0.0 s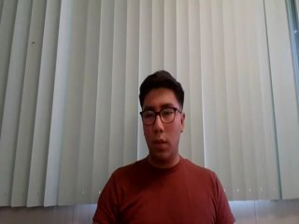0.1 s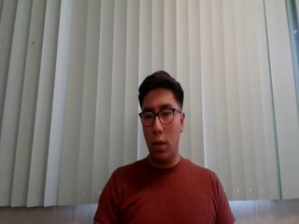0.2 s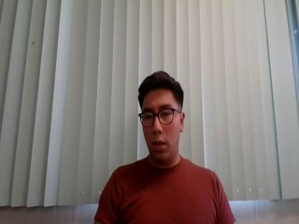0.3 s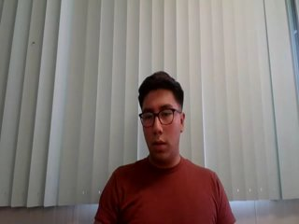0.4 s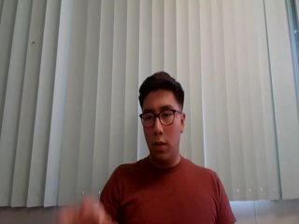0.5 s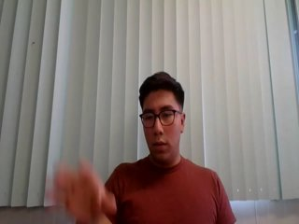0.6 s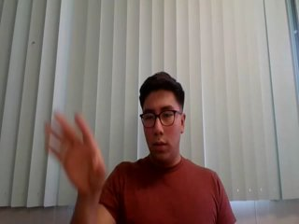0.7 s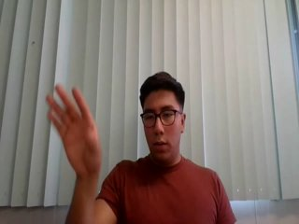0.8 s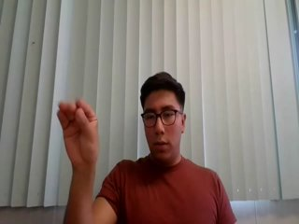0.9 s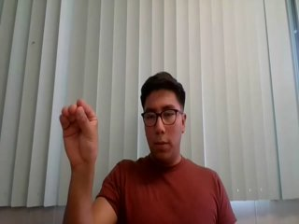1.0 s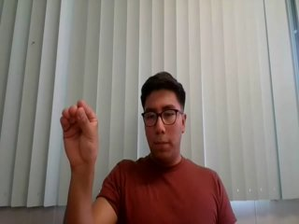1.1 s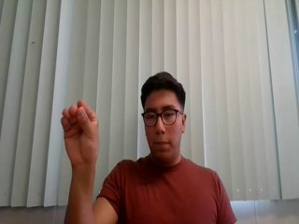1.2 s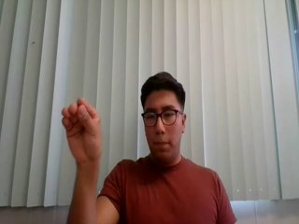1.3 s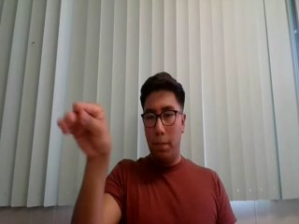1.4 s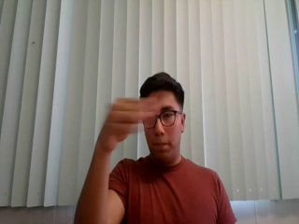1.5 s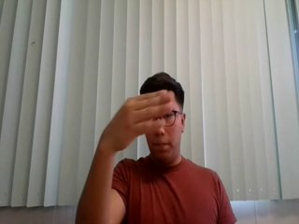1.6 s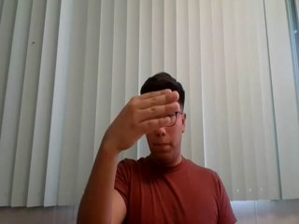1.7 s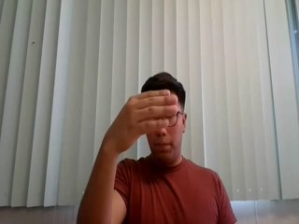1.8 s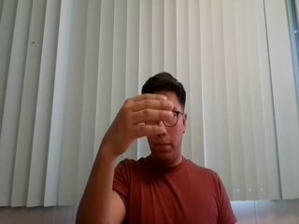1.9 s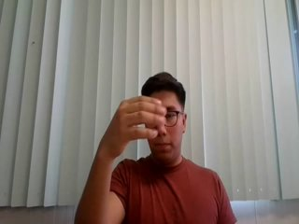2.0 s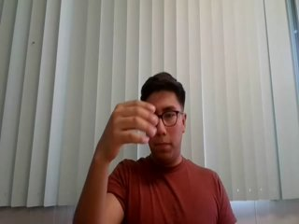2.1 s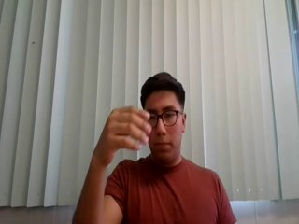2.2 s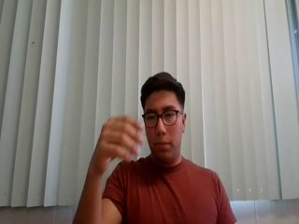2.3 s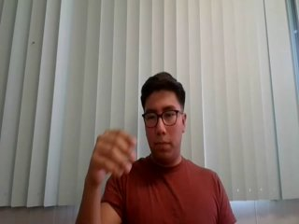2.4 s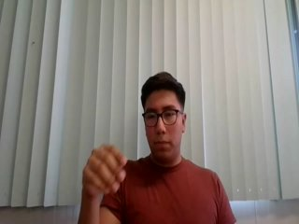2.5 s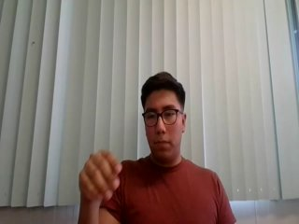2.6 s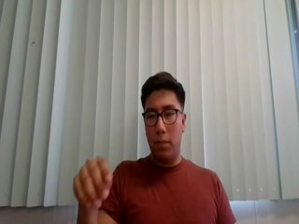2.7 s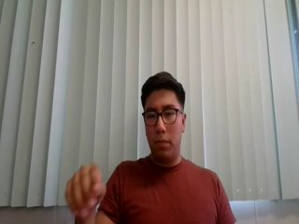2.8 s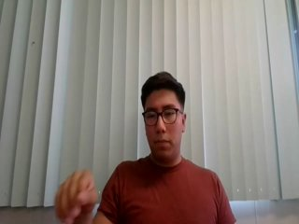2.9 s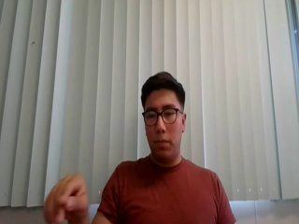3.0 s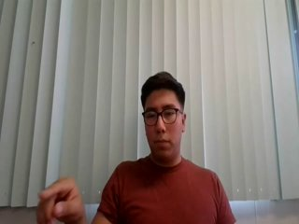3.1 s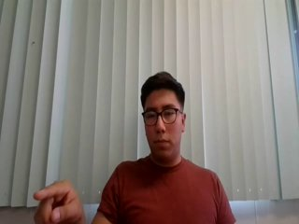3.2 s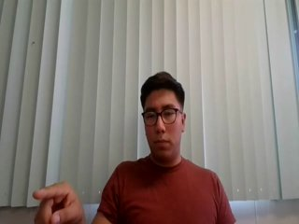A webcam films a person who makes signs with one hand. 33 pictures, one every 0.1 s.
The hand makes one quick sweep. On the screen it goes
to the right.
0.0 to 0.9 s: Non-gesture.
1.0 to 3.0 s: On the screen the hand sweeps to the right. The name of the sign: Throw left.
